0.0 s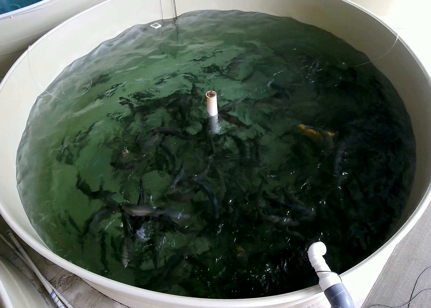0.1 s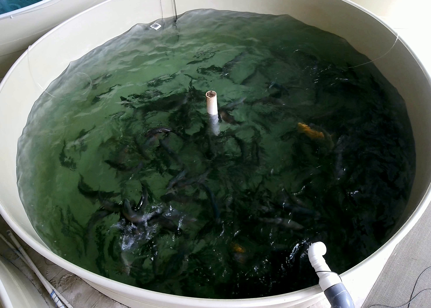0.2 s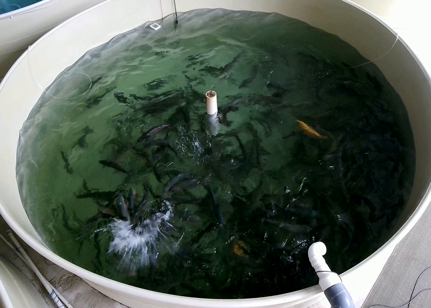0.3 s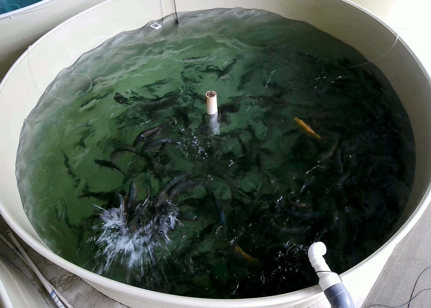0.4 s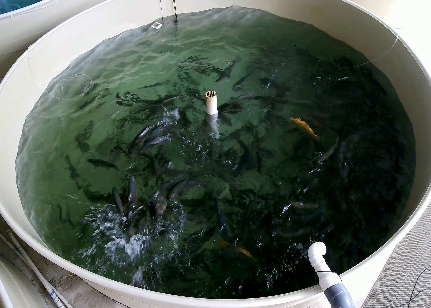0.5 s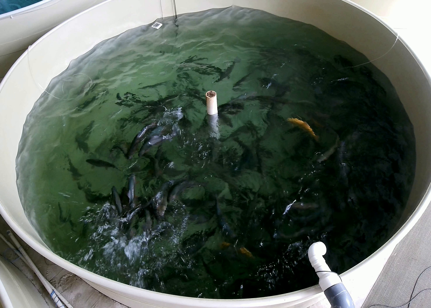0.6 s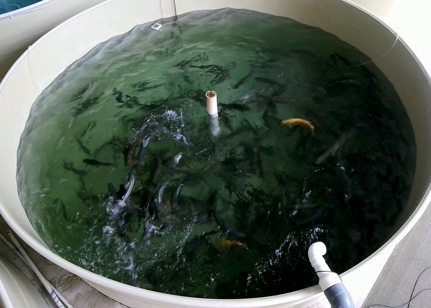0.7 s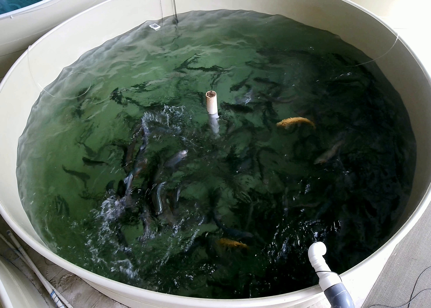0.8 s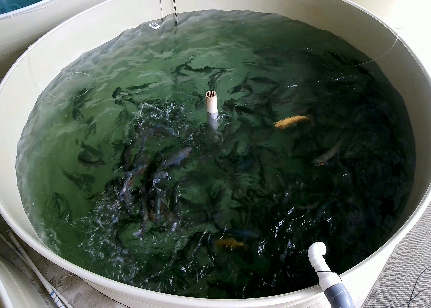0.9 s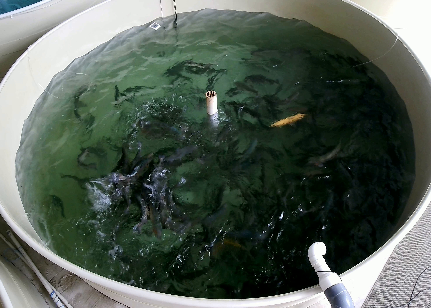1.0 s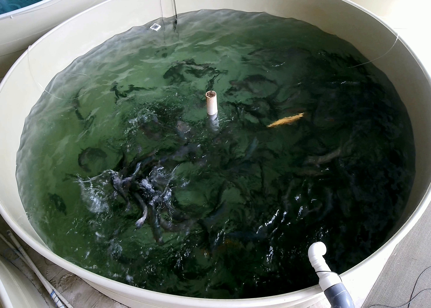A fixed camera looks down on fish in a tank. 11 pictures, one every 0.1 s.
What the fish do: Strong feeding.
